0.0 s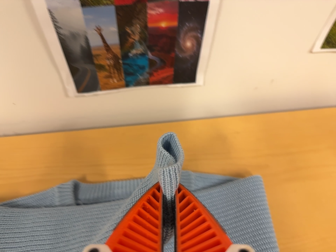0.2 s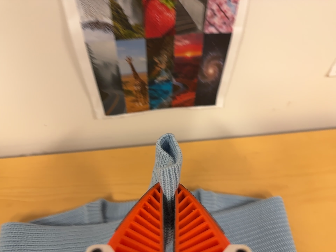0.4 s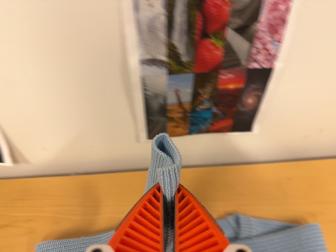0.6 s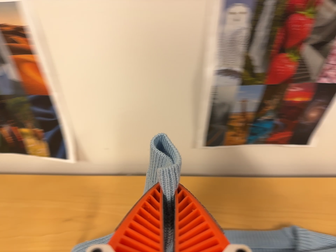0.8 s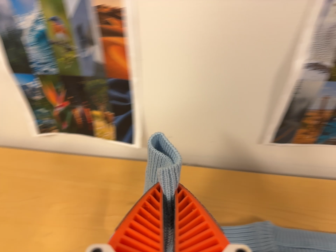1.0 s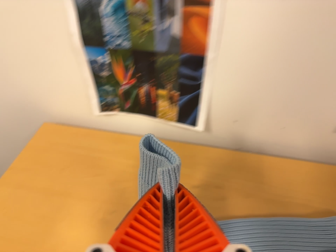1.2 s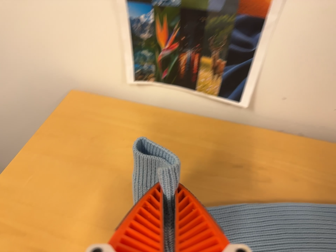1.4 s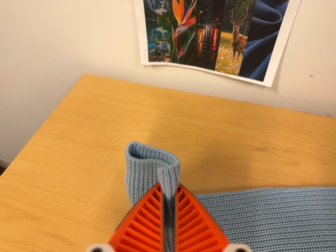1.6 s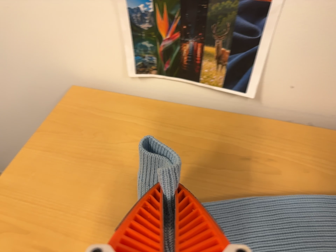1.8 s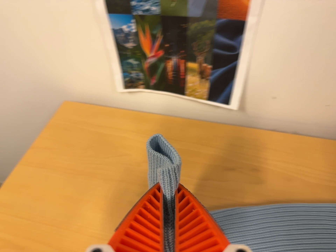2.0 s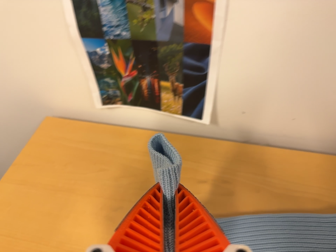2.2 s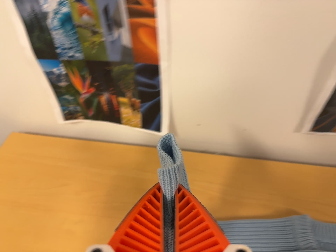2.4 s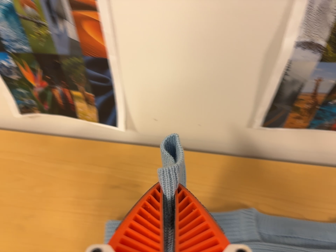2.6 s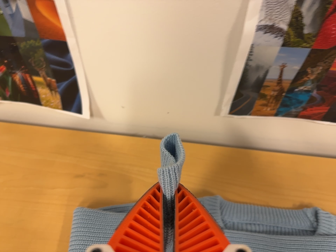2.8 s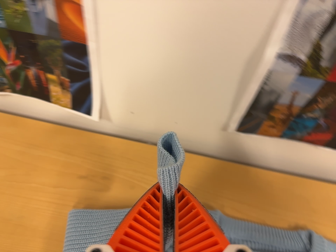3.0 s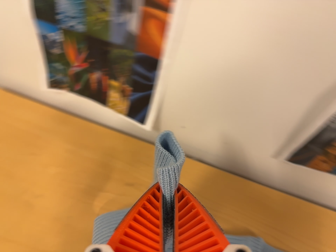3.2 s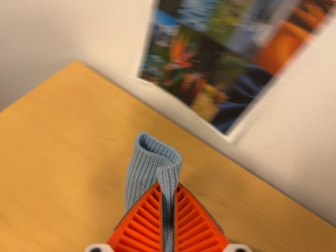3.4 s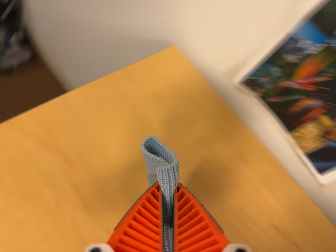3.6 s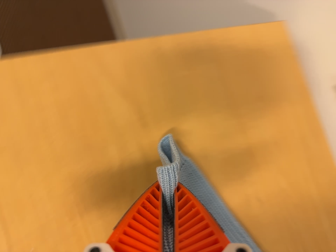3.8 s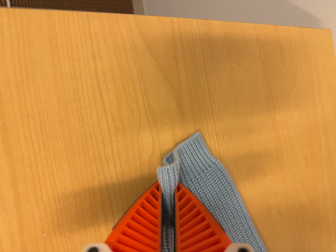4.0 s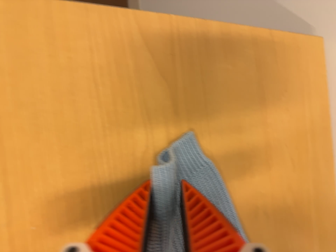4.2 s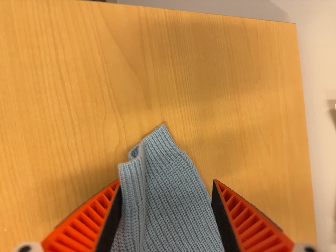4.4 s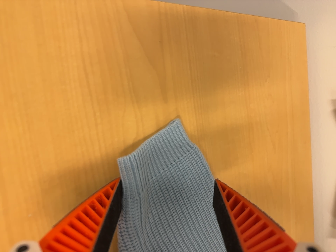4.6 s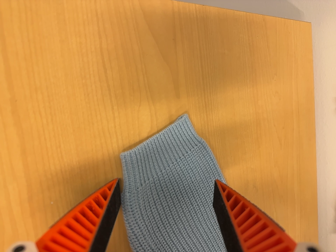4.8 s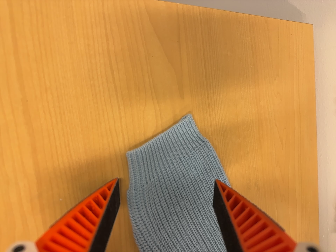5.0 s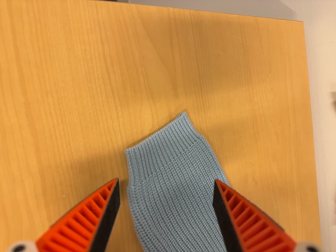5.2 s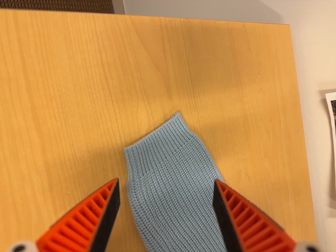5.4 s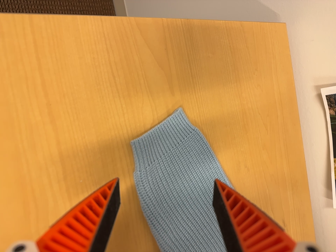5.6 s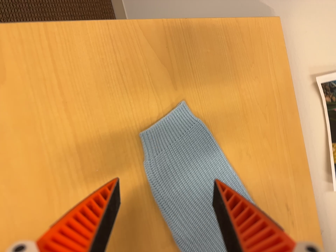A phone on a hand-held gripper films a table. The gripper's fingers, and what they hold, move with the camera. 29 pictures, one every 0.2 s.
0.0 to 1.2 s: The camera pans to its left by about 20 degrees. It travels to its left, about 34 cm, so close, fixed things drift to the right. It rolls about its line of sight by about 15 degrees, and the scene rotates clockwise.
1.2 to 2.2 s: The camera travels to its right, toward the top of its view and backward, about 12 cm, so close, fixed things drift to the left.
2.2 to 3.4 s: The camera travels to its left, about 24 cm, so close, fixed things drift to the right. It rolls about its line of sight by about 45 degrees, and the scene rotates clockwise.
3.4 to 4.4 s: The camera travels to its left and forward, about 18 cm. Its aim tips toward the bottom of its view by about 15 degrees, and the scene shifts upward. It rolls about its line of sight by about 30 degrees, and the scene rotates clockwise.
4.4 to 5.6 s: The camera travels backward, about 9 cm, so what stands in front gets smaller.
The film runs backward here.
